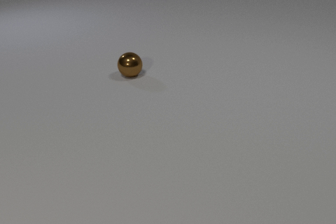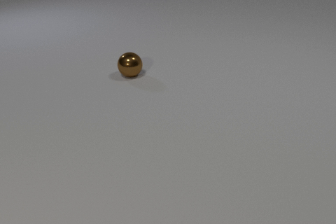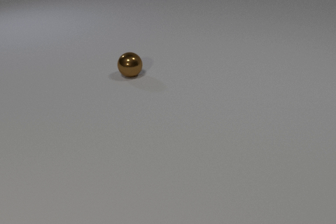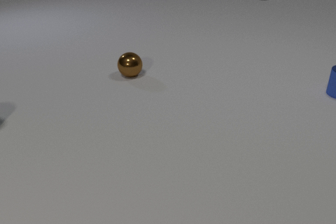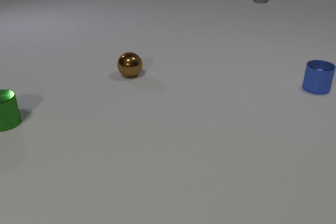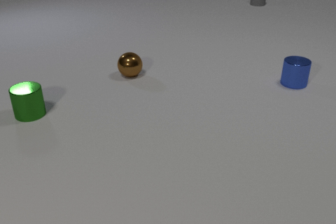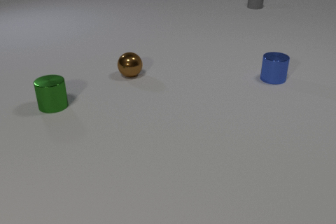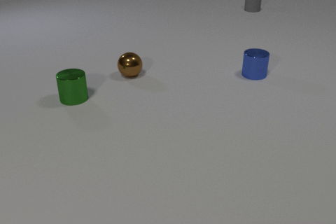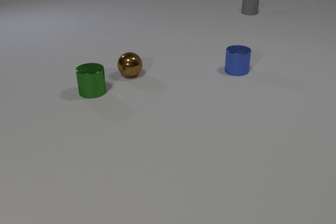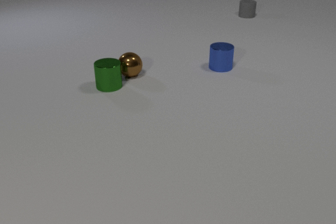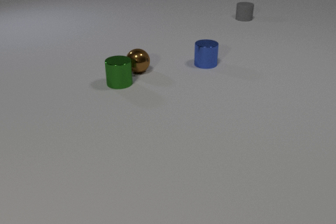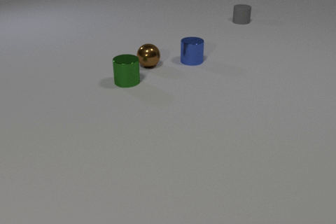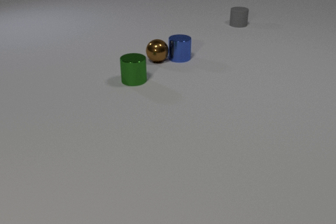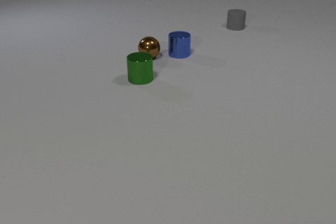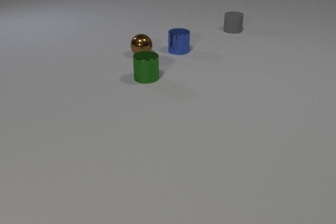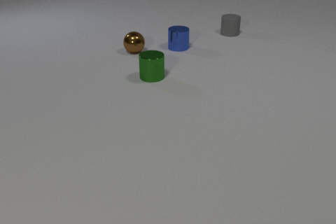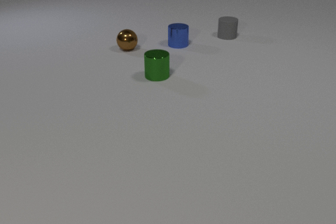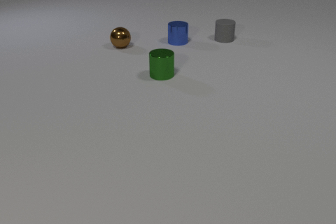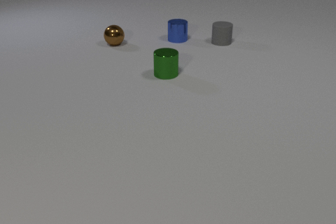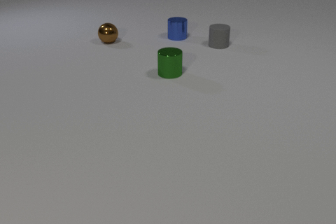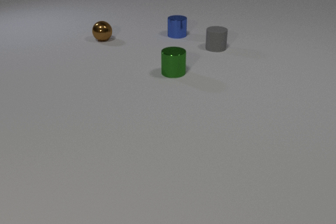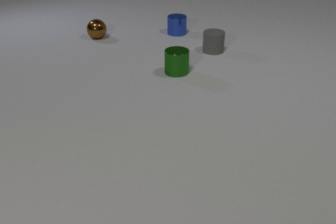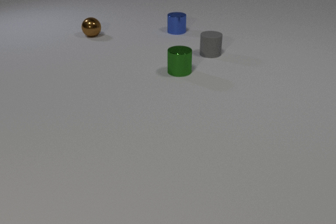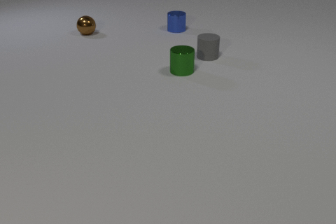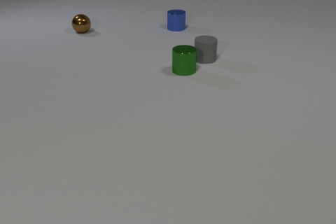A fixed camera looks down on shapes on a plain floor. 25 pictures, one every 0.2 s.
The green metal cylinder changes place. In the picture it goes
to the right.
The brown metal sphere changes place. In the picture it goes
away from the camera.
0.0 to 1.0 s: The green metal cylinder comes in at the left edge, slides to the right. The gray rubber cylinder comes in at the top edge, slides toward the camera. The blue metal cylinder comes in at the right edge, slides to the left.
1.0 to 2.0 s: The green metal cylinder slides to the right and away from the camera. The brown metal sphere rolls away from the camera and to the right. The gray rubber cylinder slides toward the camera. The blue metal cylinder slides to the left. The green metal cylinder and the brown metal sphere collide.
2.0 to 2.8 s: The green metal cylinder slides to the right. The brown metal sphere rolls away from the camera. The gray rubber cylinder slides toward the camera. The blue metal cylinder slides away from the camera and to the left. The brown metal sphere and the blue metal cylinder collide.
2.8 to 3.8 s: The green metal cylinder slides to the right and away from the camera. The brown metal sphere rolls away from the camera and to the left. The gray rubber cylinder slides toward the camera. The blue metal cylinder slides away from the camera.
3.8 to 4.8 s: The green metal cylinder slides to the right and away from the camera. The brown metal sphere rolls away from the camera and to the left. The gray rubber cylinder slides toward the camera. The blue metal cylinder slides away from the camera.
How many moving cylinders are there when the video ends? 3.
What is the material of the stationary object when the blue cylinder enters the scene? metal.
How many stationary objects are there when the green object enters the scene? 1.
